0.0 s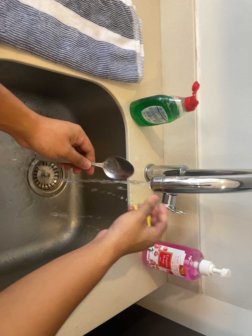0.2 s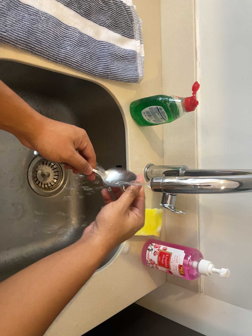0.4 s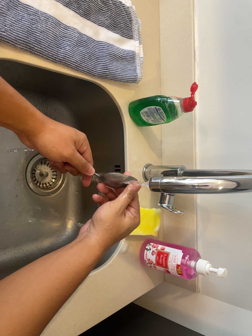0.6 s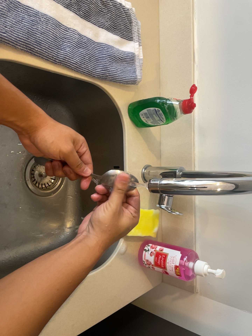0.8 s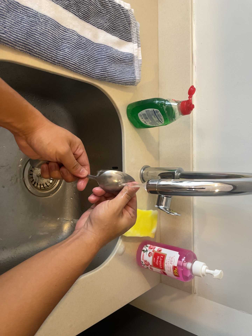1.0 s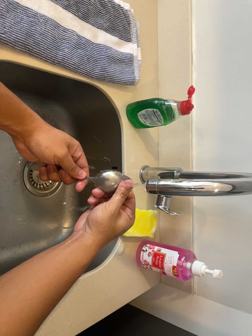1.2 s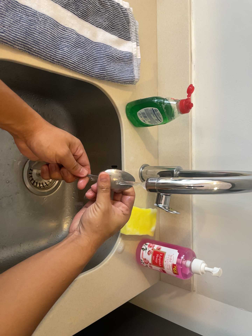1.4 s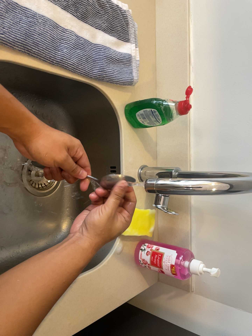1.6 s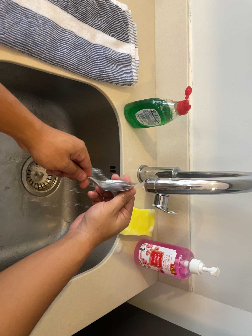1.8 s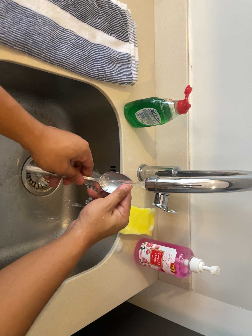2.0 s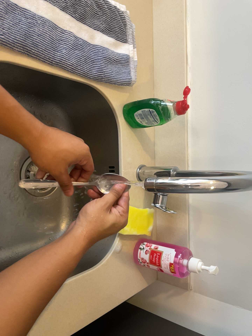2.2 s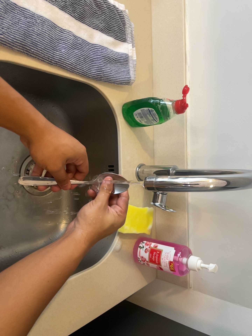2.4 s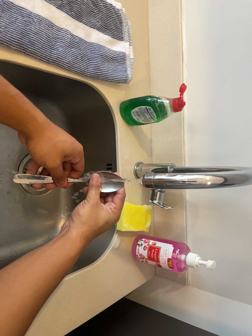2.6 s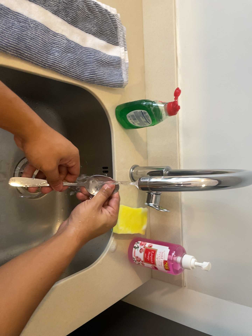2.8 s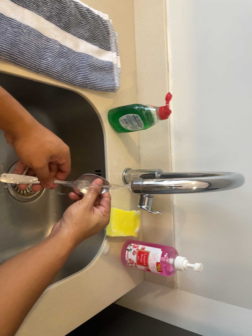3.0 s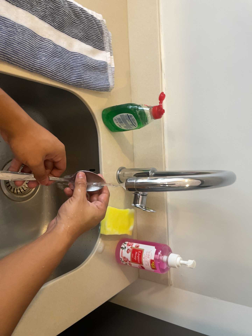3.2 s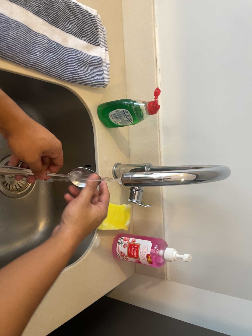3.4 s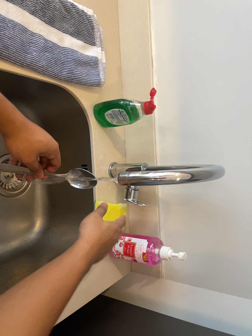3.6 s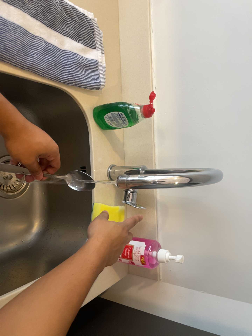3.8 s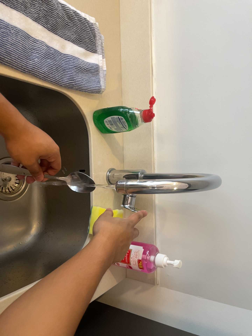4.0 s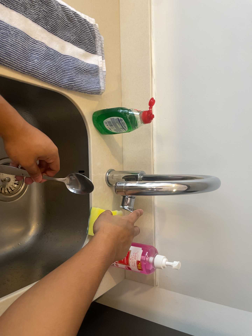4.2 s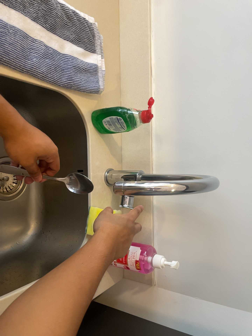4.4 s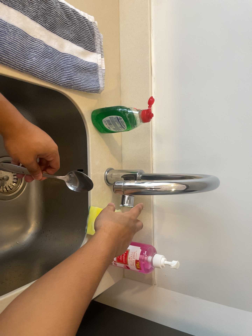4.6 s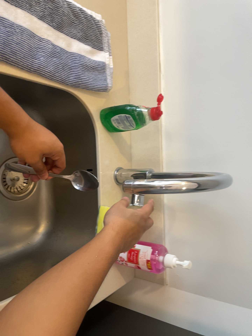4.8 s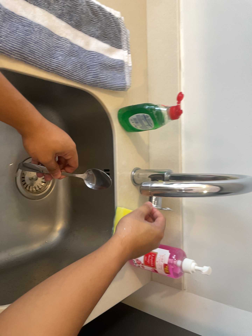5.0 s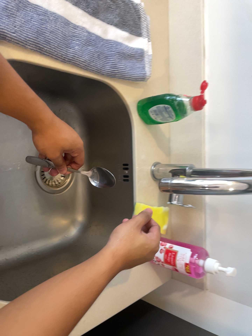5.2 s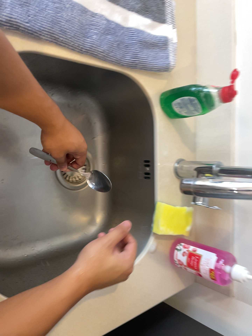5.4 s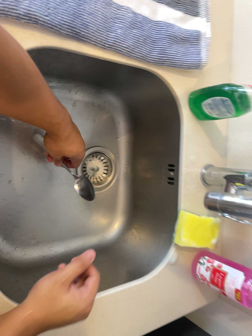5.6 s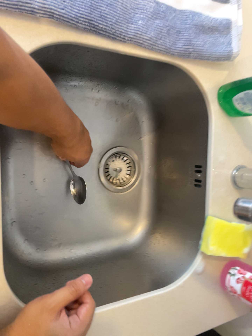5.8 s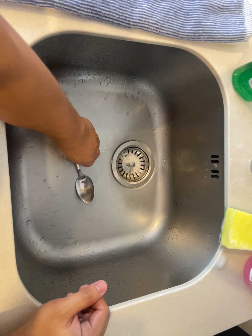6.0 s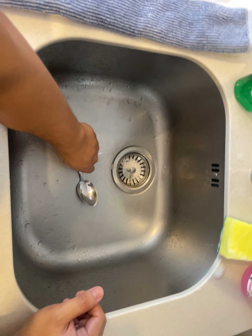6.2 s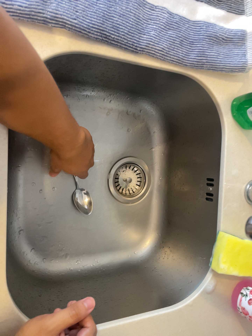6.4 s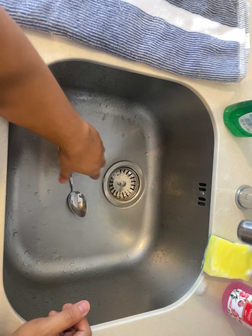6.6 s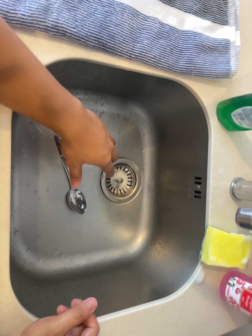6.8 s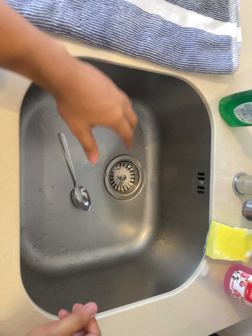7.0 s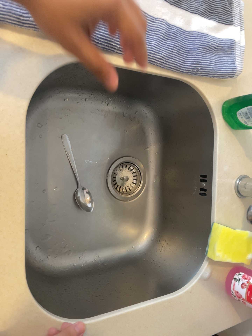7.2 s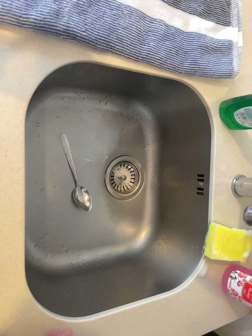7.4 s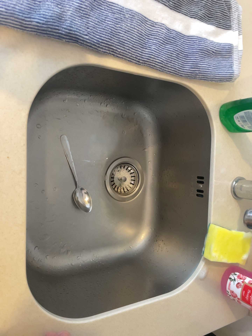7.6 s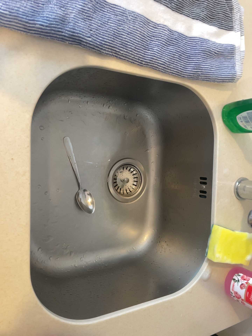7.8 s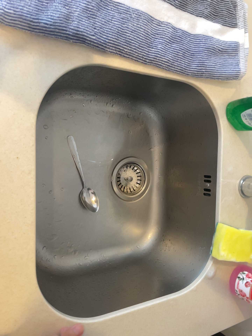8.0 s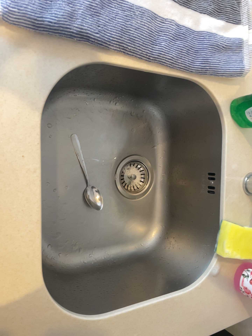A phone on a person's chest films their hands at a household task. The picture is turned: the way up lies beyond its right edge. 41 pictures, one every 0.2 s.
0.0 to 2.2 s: The camera shifts only a little, or ends up much as it began.
2.2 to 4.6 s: The camera shifts only a little, or ends up much as it began.
4.6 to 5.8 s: The camera pans to its left by about 30 degrees. It travels forward, about 16 cm.
5.8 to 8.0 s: The camera travels to its left, about 7 cm.
The film runs backward here.
